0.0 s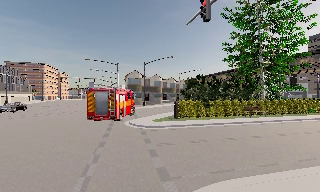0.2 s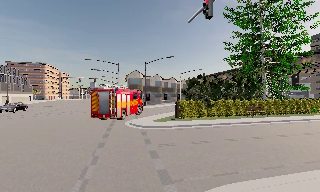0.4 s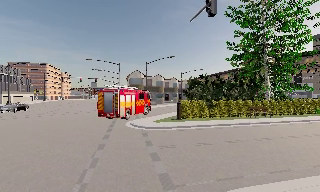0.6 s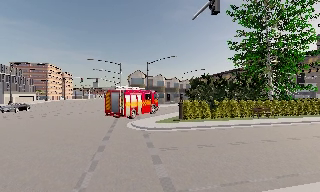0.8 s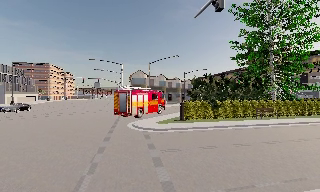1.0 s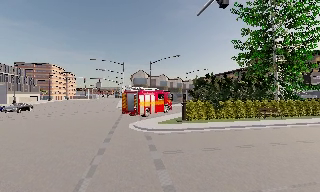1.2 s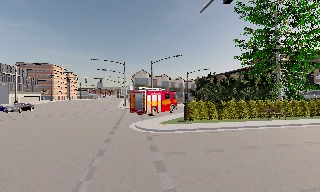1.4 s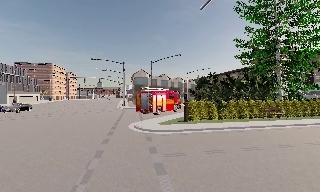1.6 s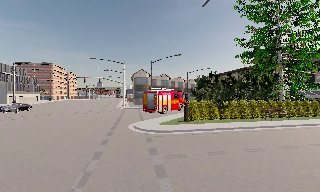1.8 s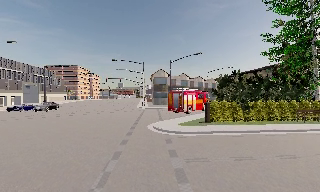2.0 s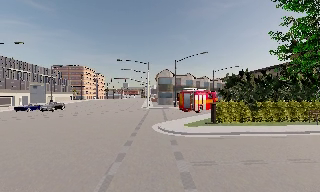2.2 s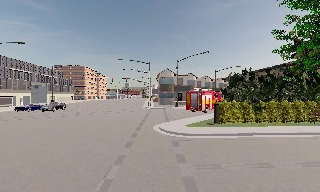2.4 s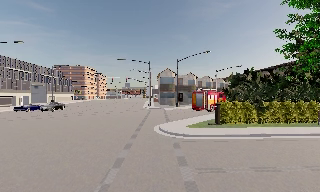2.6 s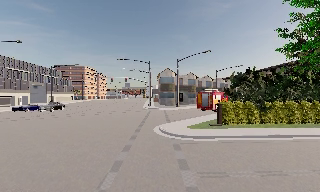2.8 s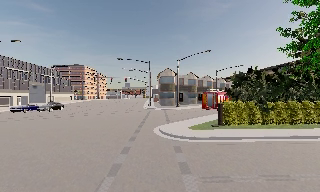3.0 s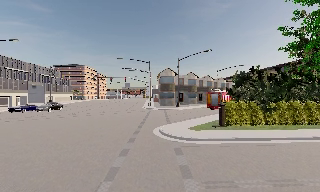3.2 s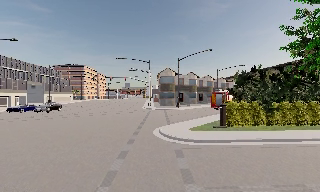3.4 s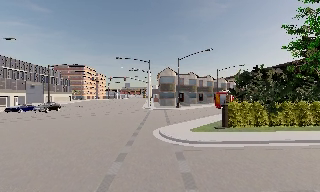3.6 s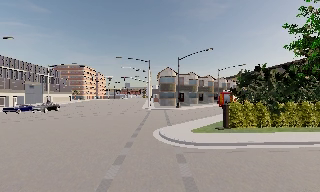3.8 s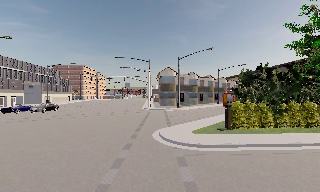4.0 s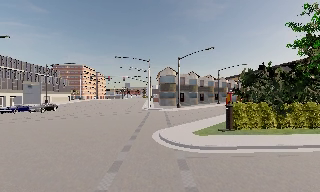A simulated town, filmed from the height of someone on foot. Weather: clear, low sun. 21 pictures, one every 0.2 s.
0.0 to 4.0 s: The scene slides to the right, as the camera pans about 10 degrees to its left. It travels forward, about 5 m, so what stands in front looms larger.
The film runs forward here.
